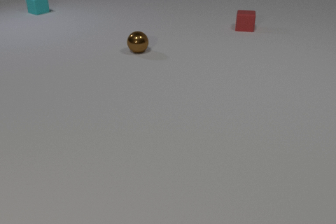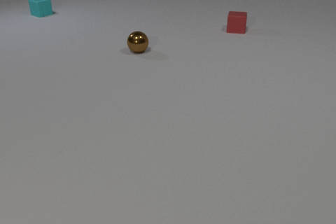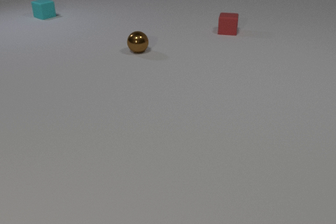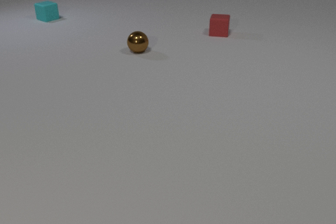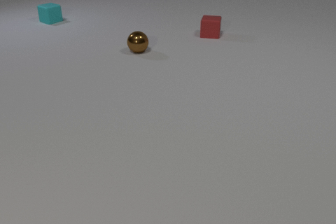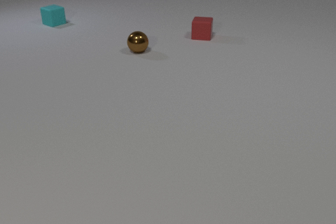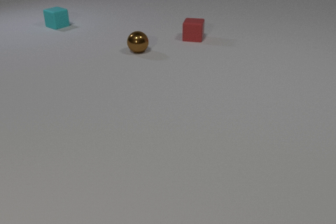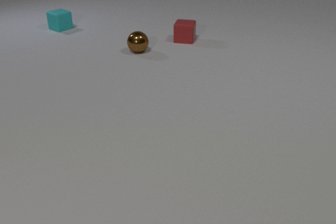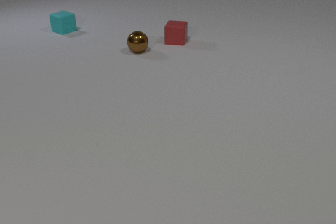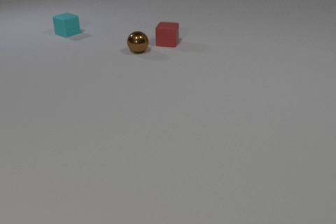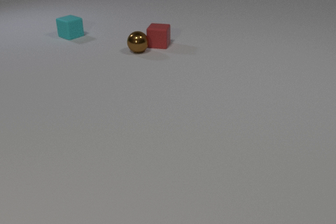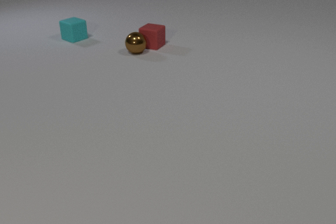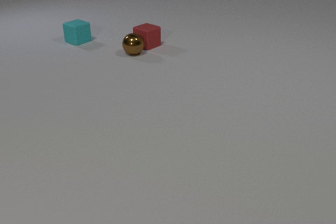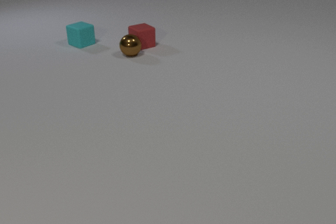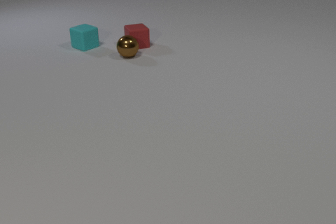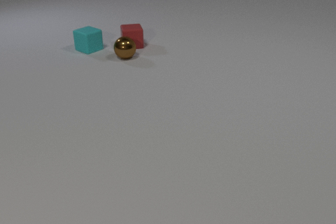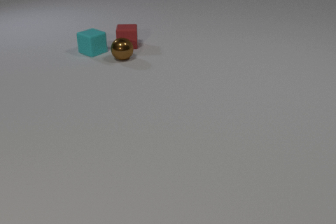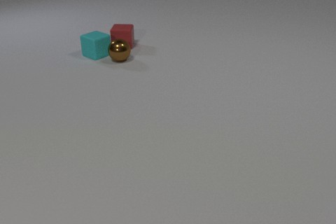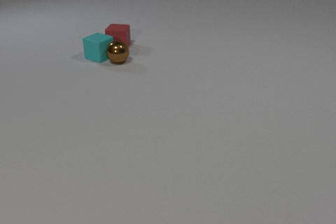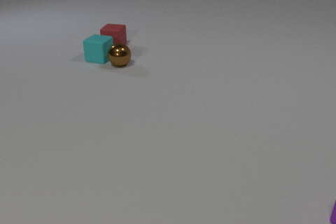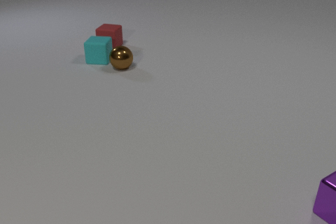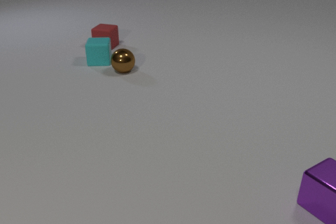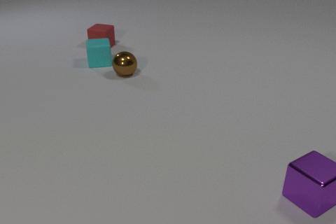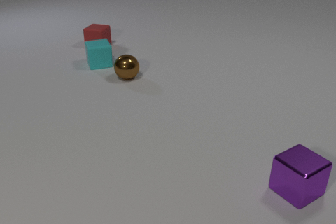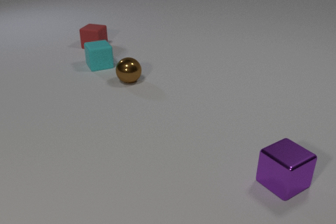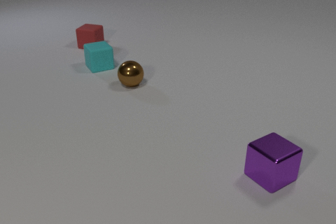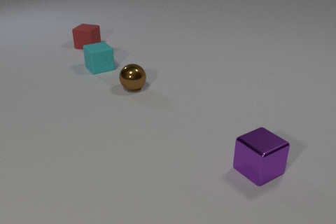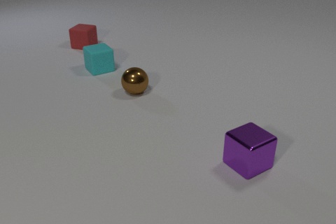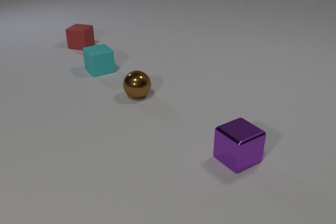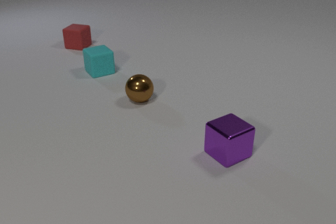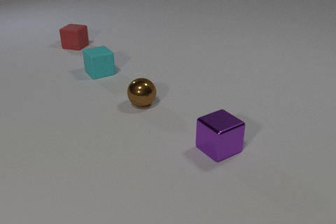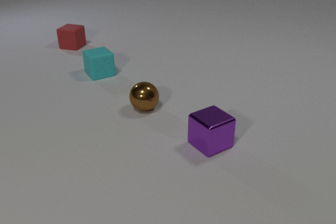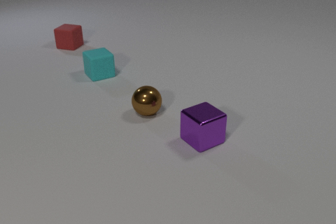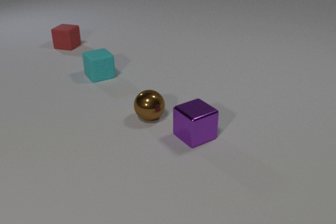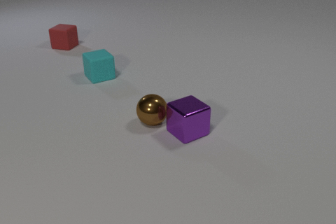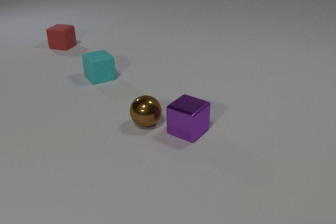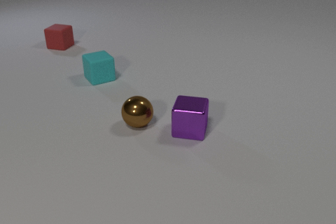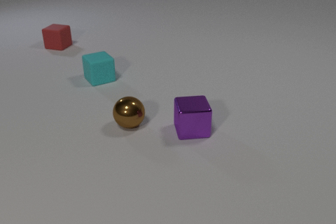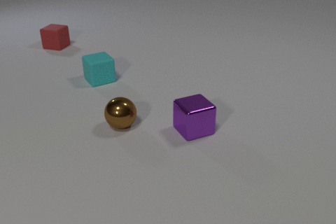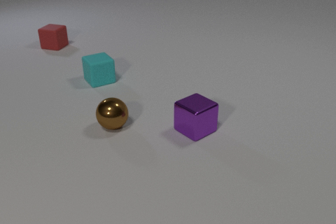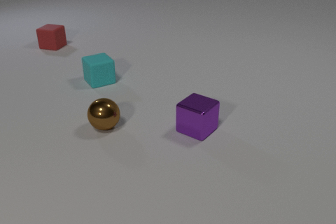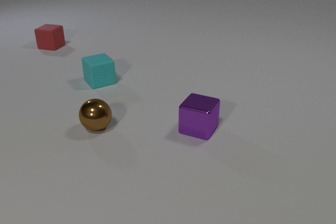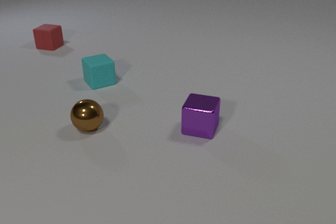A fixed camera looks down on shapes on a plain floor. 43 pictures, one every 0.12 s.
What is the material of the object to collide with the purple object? metal.
How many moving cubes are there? 3.
Are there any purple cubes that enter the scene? yes.
0.00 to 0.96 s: The red rubber cube slides to the left and toward the camera. The cyan rubber cube slides toward the camera.
0.96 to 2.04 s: The red rubber cube slides to the left, spins clockwise seen from above by about 90 degrees, its near face sliding to the left. The brown metal sphere rolls toward the camera and to the left. The cyan rubber cube slides toward the camera. The red rubber cube and the brown metal sphere collide.
2.04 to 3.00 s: The red rubber cube slides to the left. The brown metal sphere rolls toward the camera. The cyan rubber cube slides toward the camera, spins counterclockwise seen from above by about 60 degrees, its near face sliding to the right. The purple metal cube comes in at the right edge, slides to the left and away from the camera. The brown metal sphere and the cyan rubber cube collide.
3.00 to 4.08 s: The red rubber cube slides to the left. The brown metal sphere rolls toward the camera. The cyan rubber cube slides toward the camera. The purple metal cube slides to the left and away from the camera.
4.08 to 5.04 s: The red rubber cube slides to the left. The brown metal sphere rolls to the left. The cyan rubber cube slides toward the camera. The purple metal cube slides to the right and away from the camera, spins counterclockwise seen from above by about 135 degrees, its near face sliding to the right. The brown metal sphere and the purple metal cube collide.
